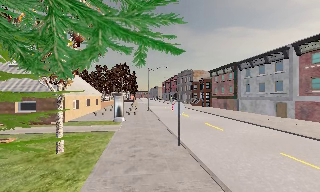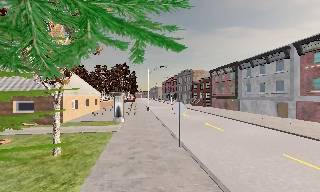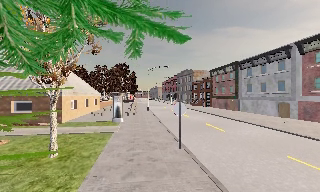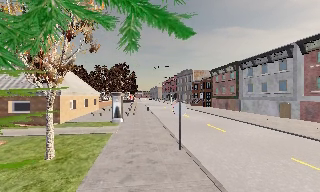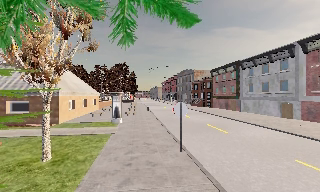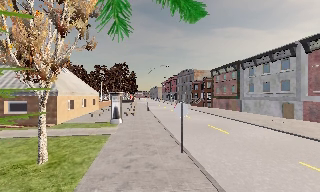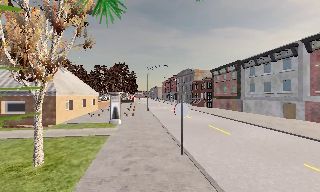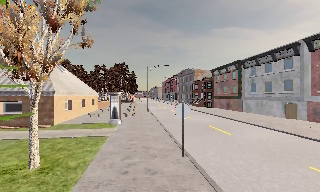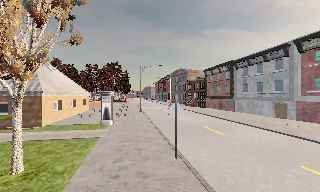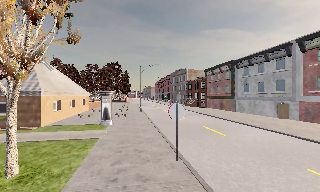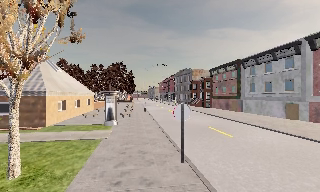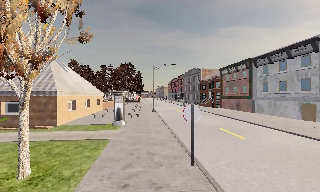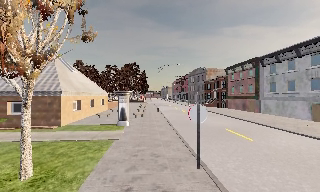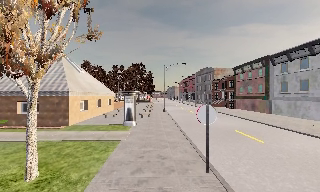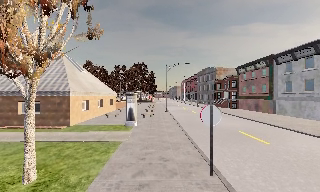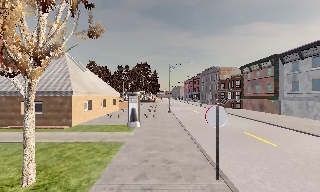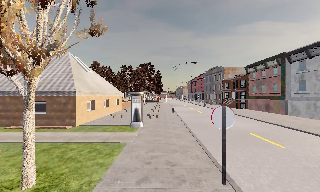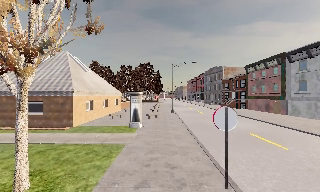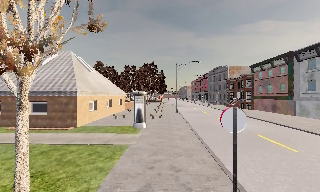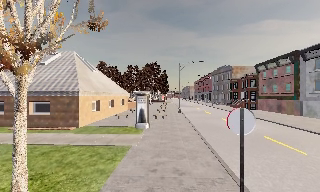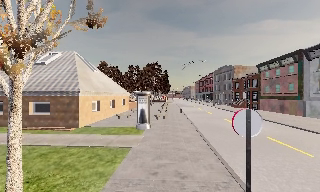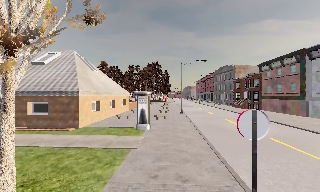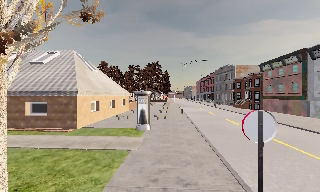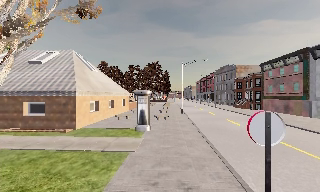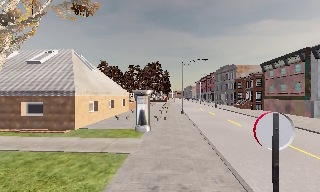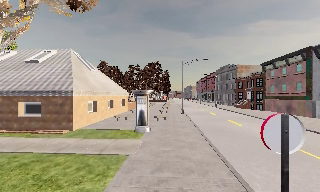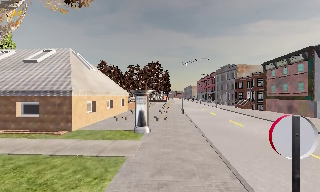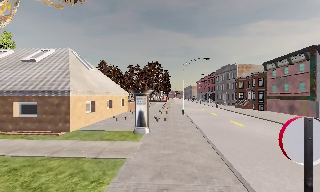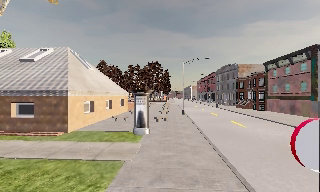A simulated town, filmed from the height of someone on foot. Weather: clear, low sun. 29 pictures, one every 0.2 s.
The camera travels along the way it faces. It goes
forward.
0.0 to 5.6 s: The scene slides to the right, as the camera pans about 10 degrees to its left. It travels forward, about 6 m, so what stands in front looms larger.
The film runs forward here.
